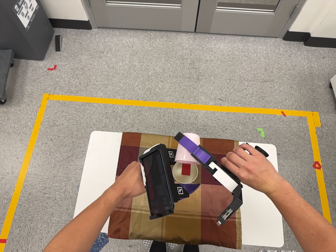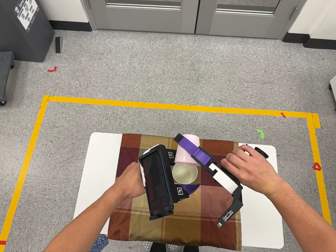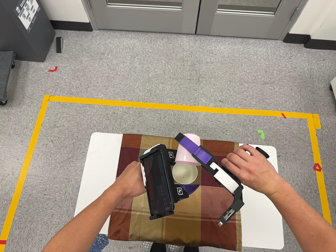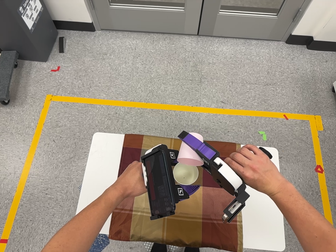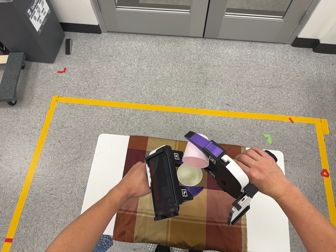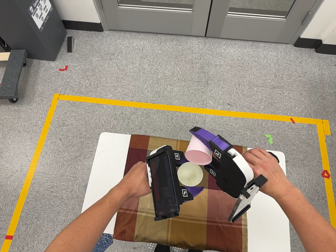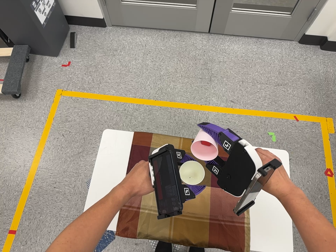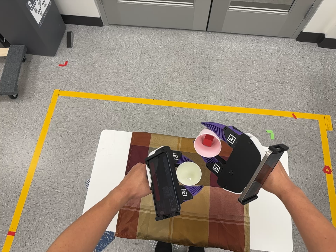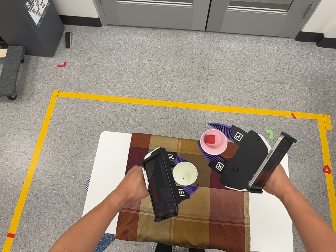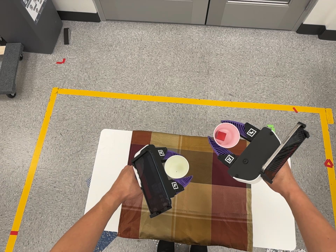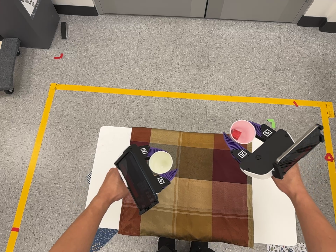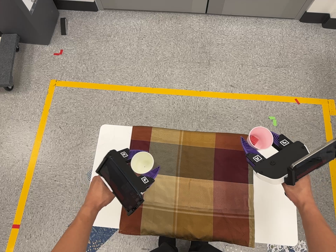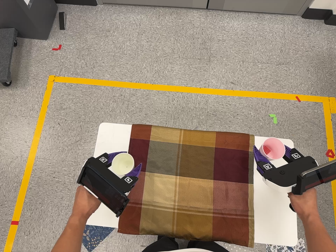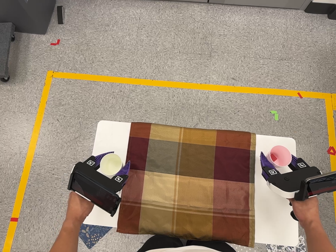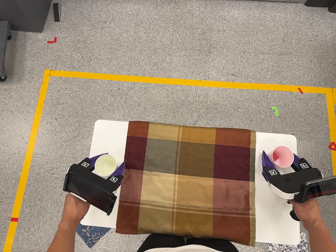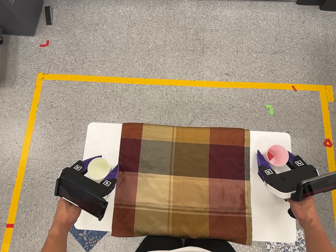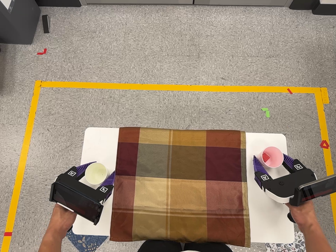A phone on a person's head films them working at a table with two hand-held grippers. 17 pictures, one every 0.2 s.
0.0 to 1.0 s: The camera shifts only a little, or ends up much as it began.
1.0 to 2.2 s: The camera travels toward the top of its view and forward, about 7 cm.
2.2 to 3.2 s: The camera travels forward, about 6 cm, so what stands in front looms larger.
The film runs backward here.
